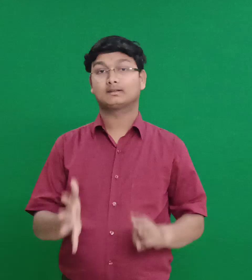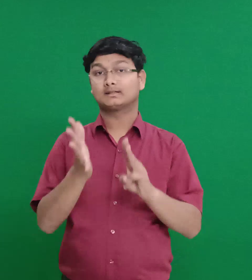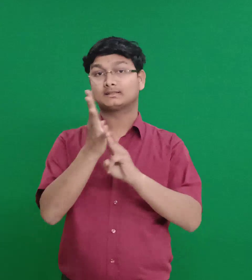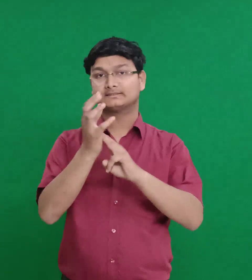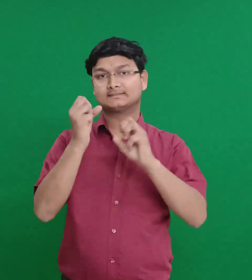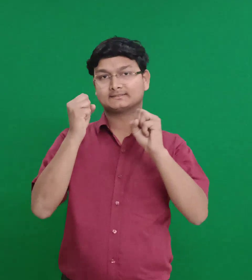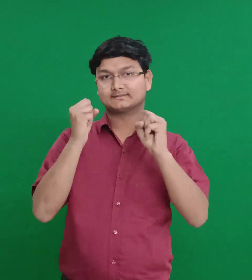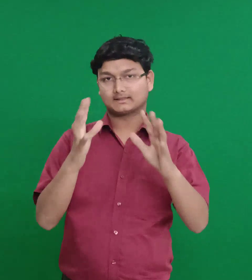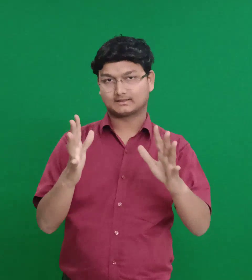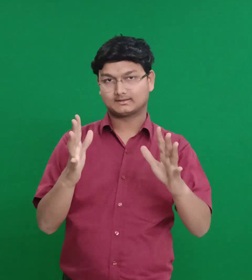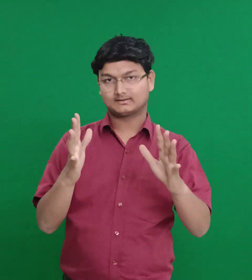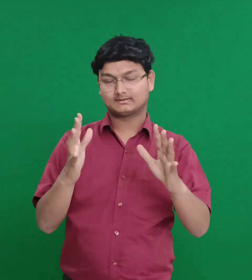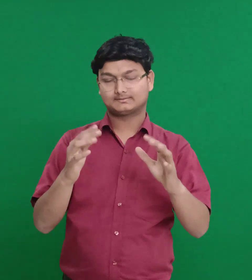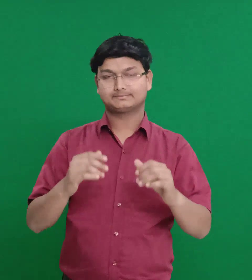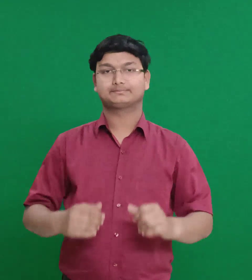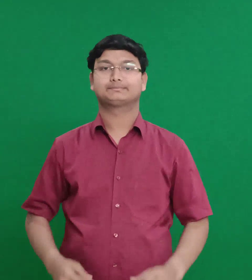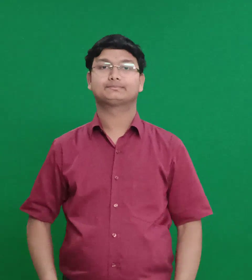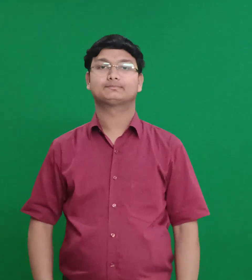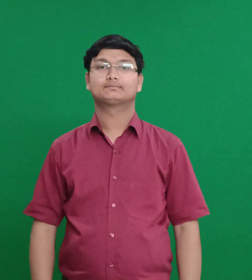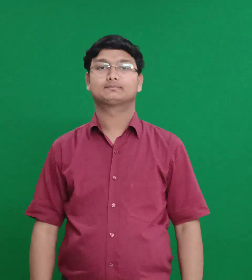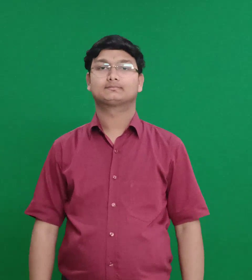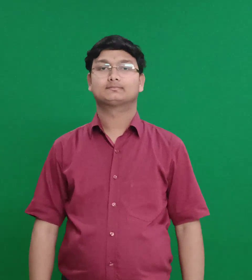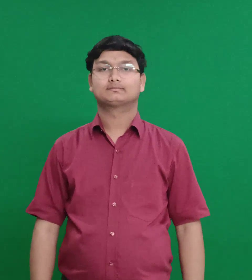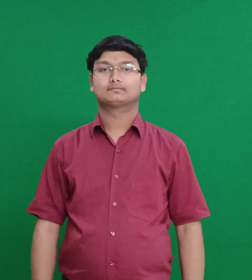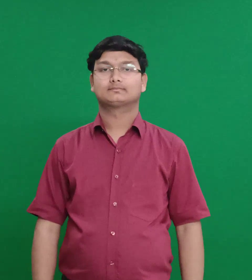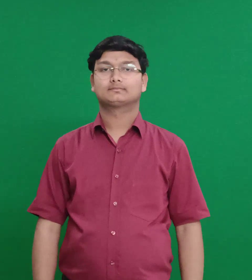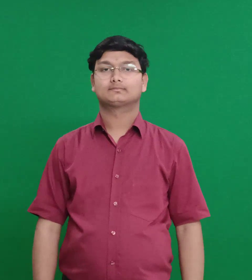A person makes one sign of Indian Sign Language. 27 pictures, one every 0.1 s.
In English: moses
